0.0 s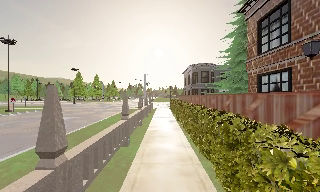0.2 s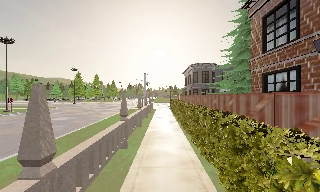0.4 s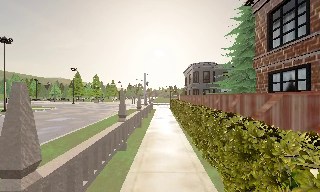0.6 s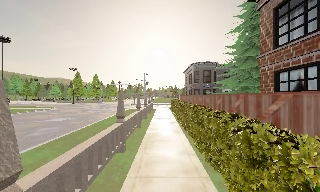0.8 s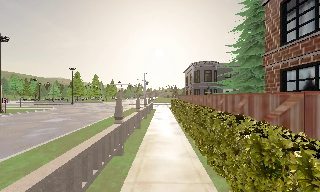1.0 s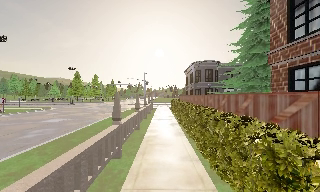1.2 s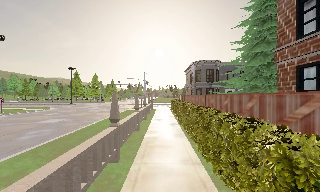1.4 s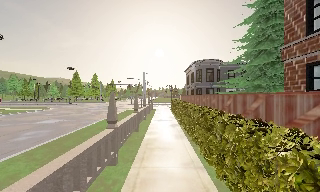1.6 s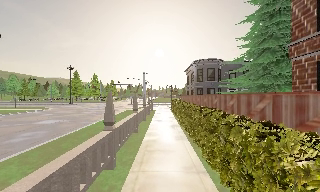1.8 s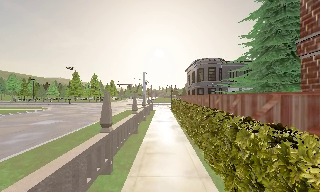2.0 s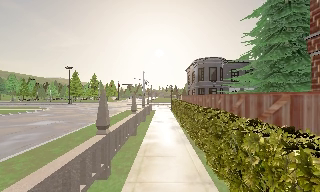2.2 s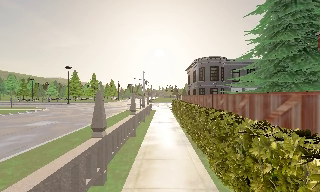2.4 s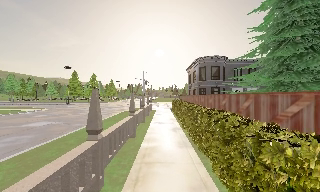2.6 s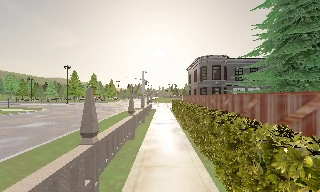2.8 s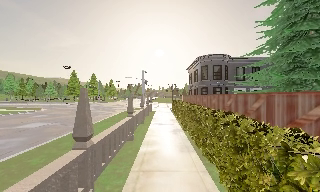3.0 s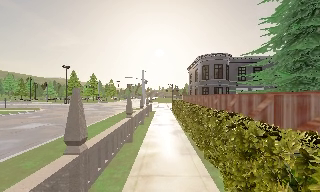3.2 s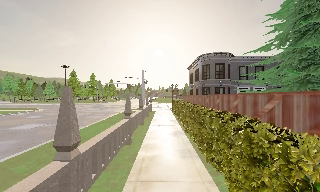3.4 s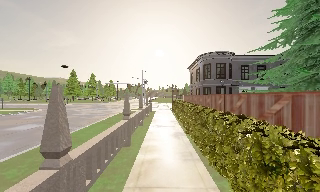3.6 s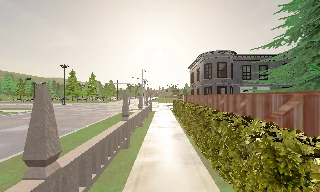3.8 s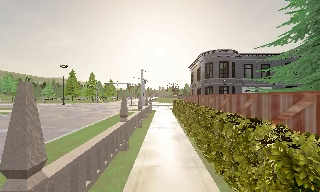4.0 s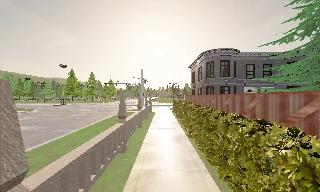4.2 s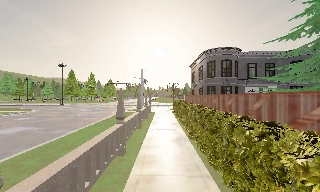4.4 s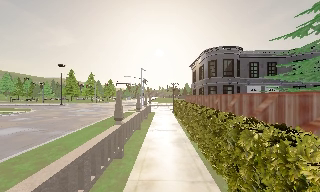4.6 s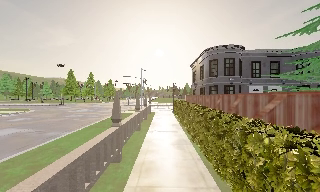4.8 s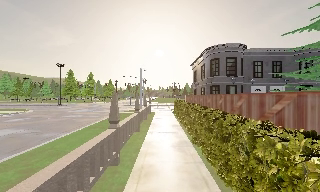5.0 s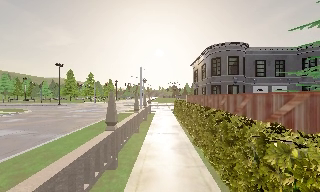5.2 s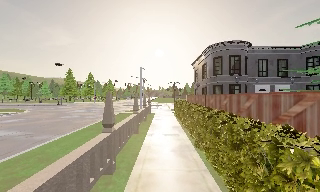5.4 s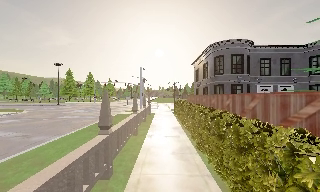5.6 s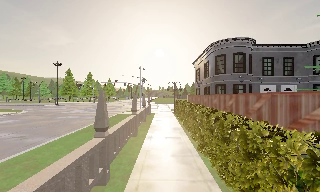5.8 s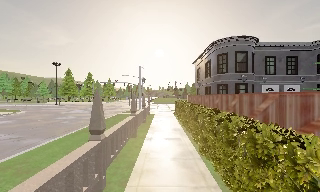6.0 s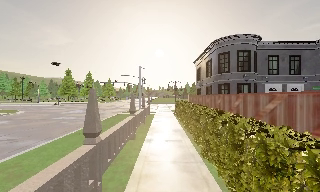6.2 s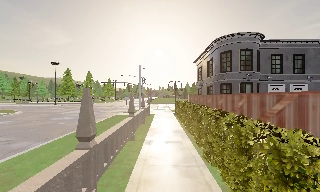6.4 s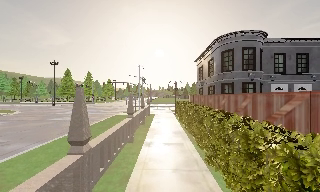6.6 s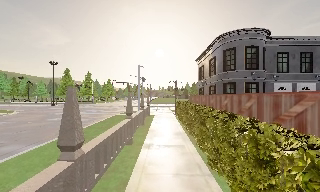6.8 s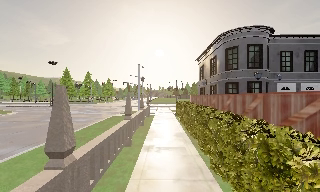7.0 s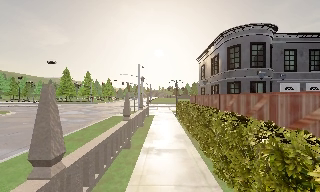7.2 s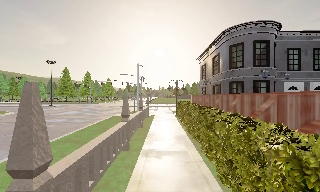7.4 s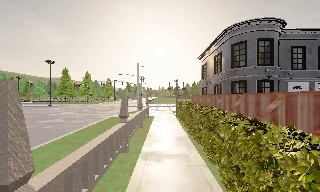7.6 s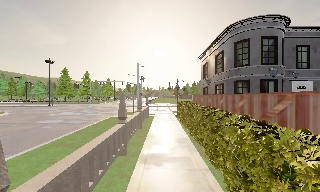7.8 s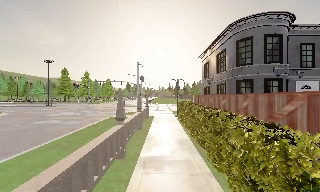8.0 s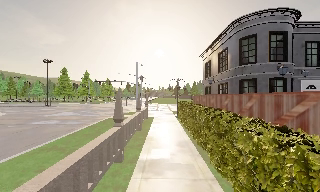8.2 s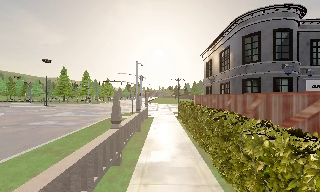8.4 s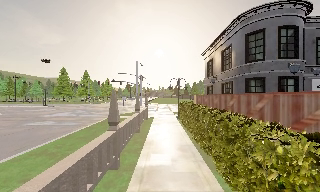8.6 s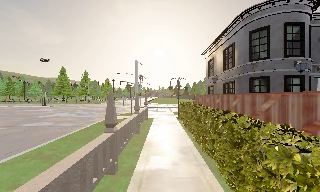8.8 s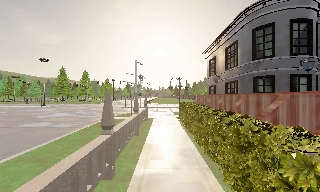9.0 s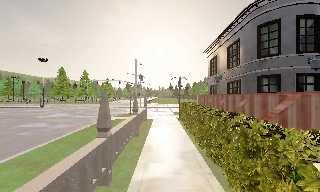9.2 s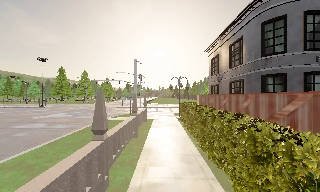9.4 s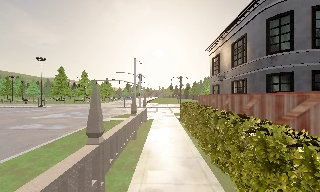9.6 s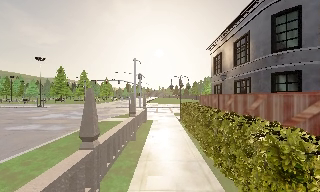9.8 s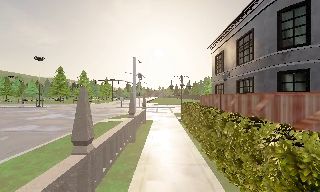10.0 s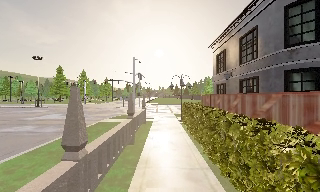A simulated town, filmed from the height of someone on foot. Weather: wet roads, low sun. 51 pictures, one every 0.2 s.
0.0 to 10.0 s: The camera travels forward, about 16 m, so what stands in front looms larger.
The film runs forward here.
